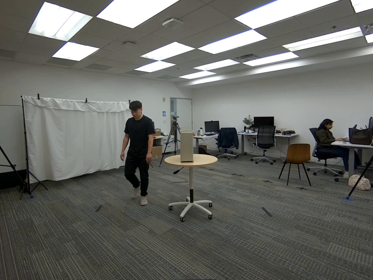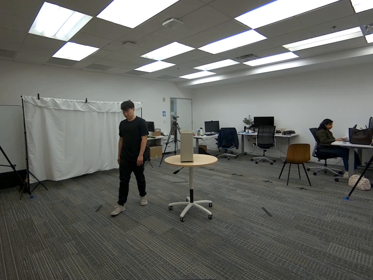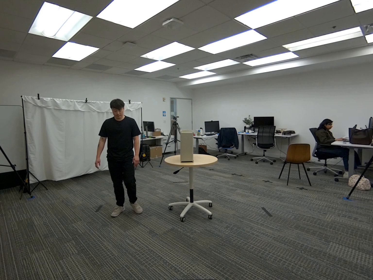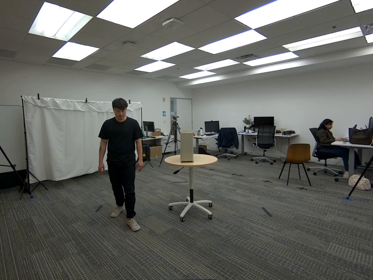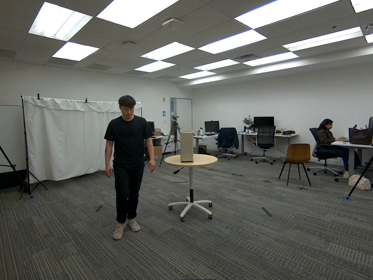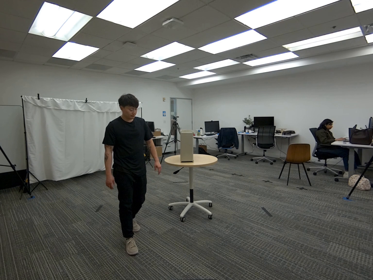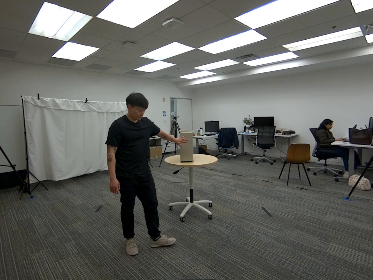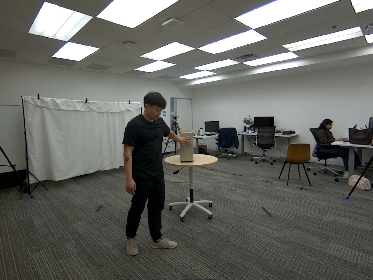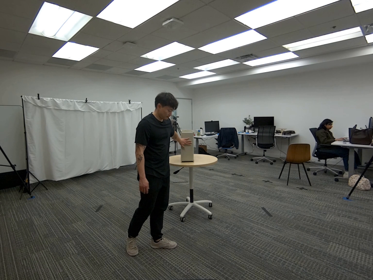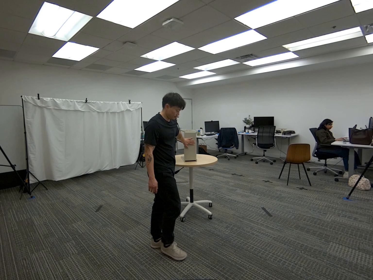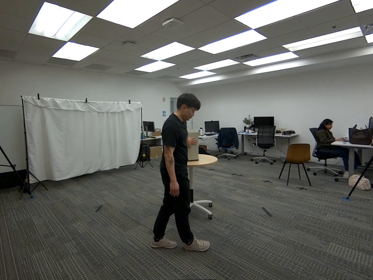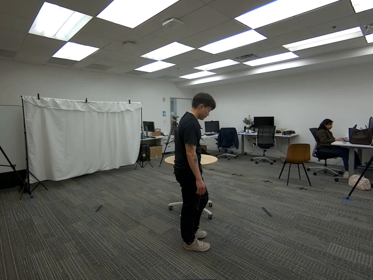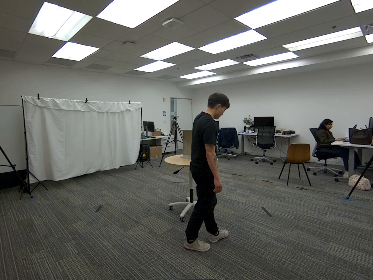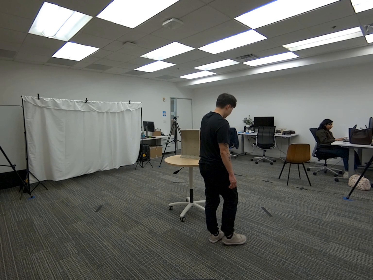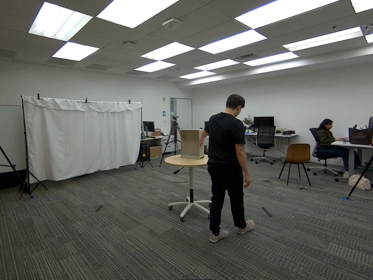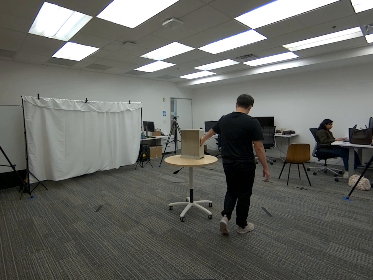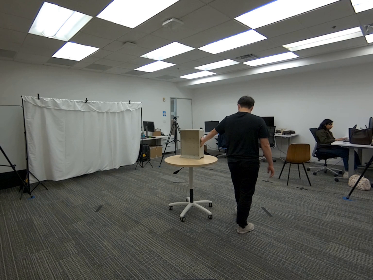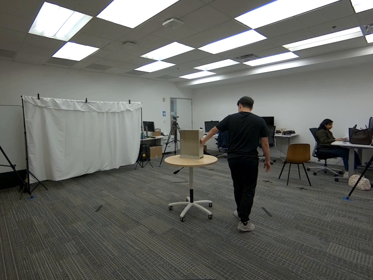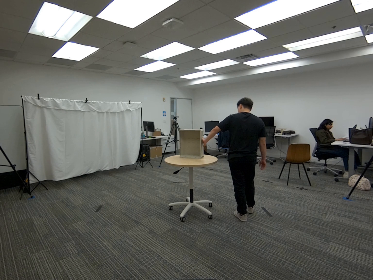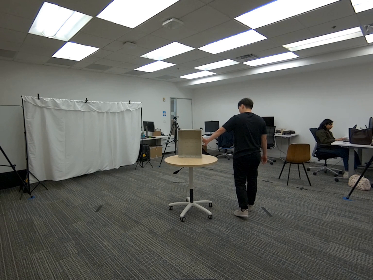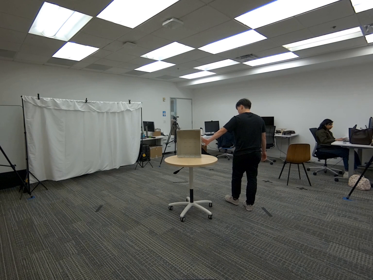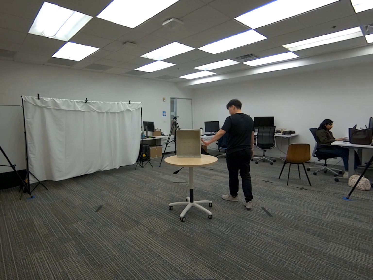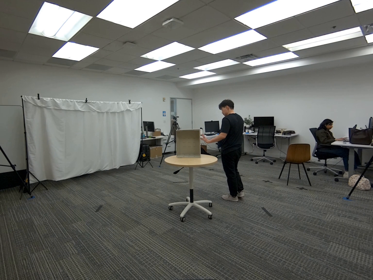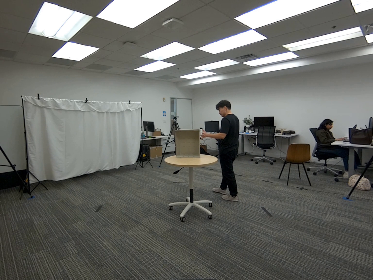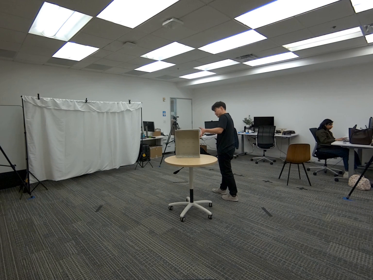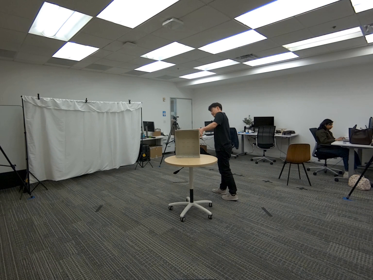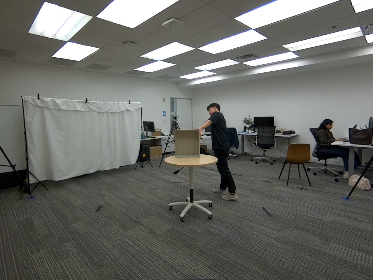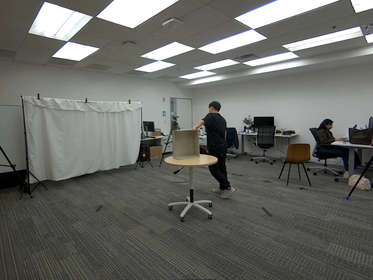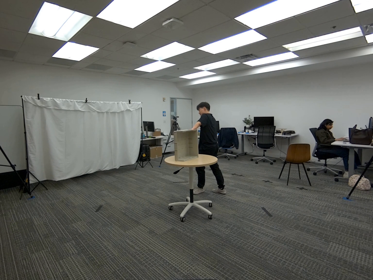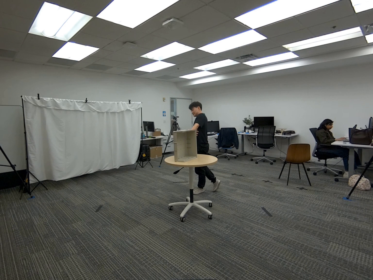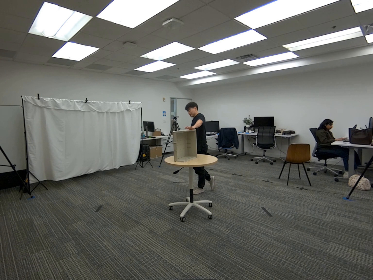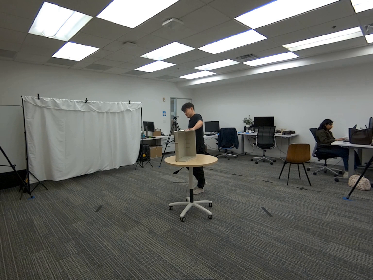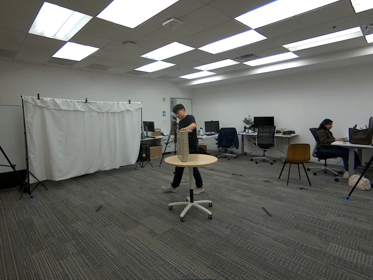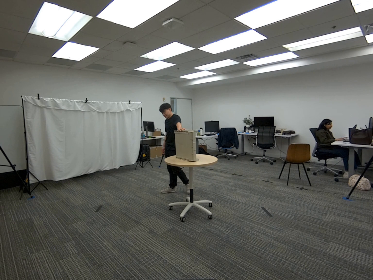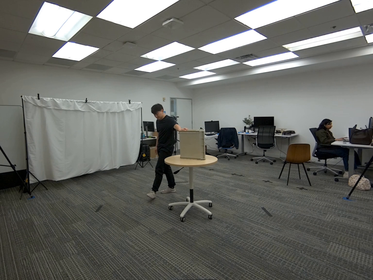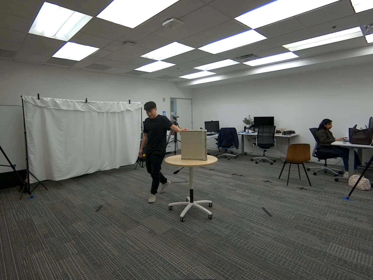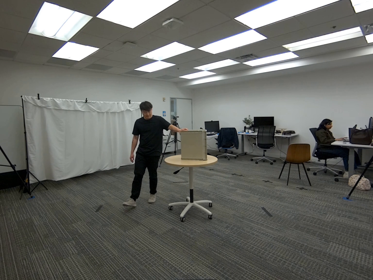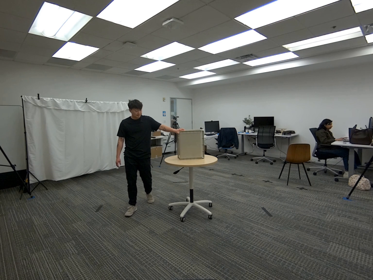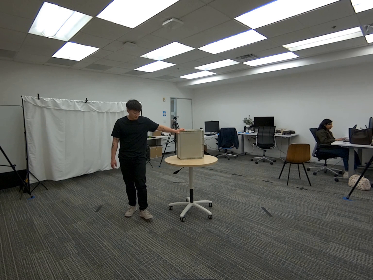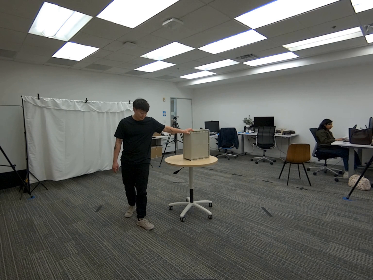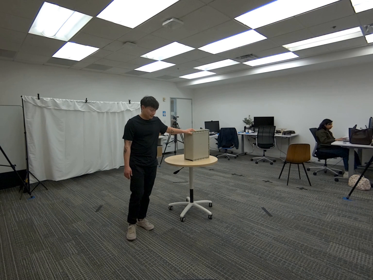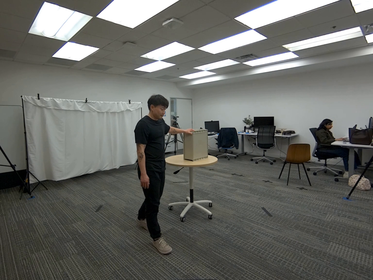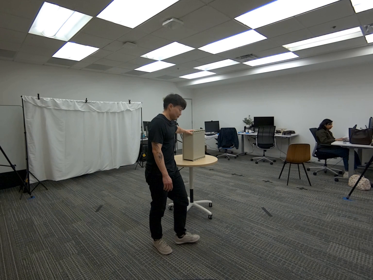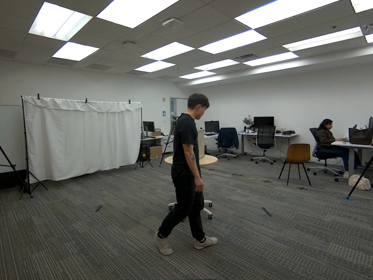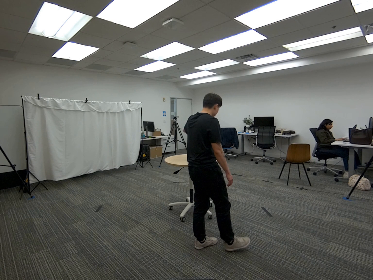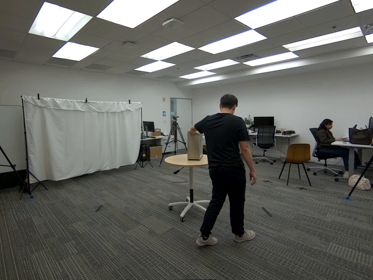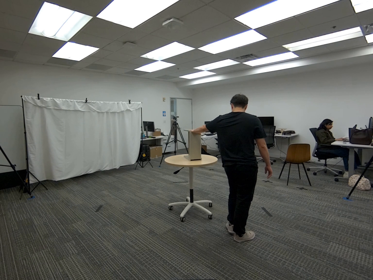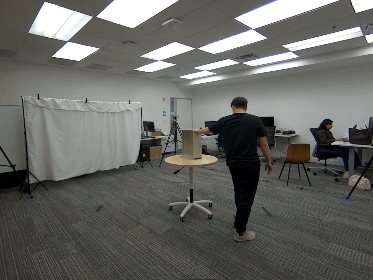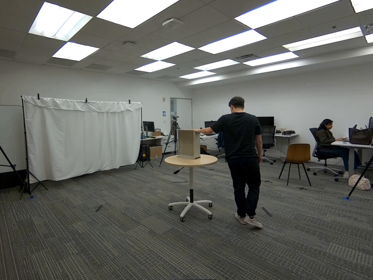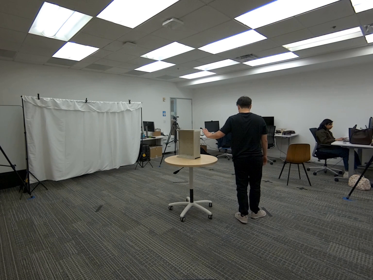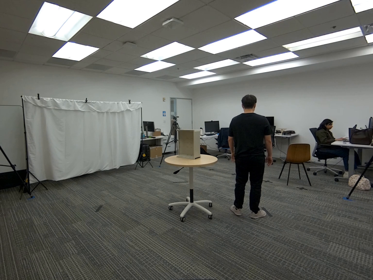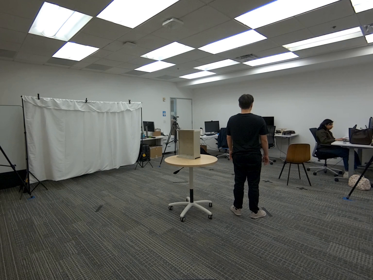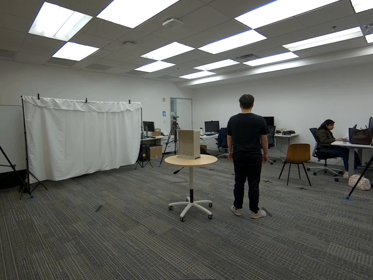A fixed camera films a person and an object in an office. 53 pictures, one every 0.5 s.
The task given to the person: Walk over to the beige bin on the round table and push the beige bin away from you as you walk around the round table. Always maintain one on the beige bin at all times. Step away when completed.
